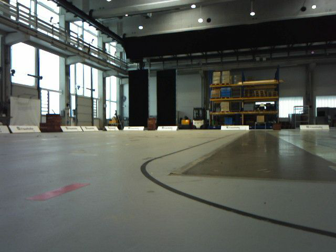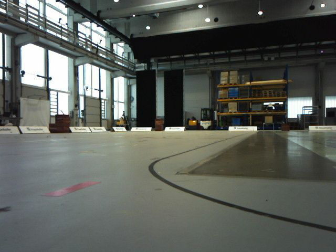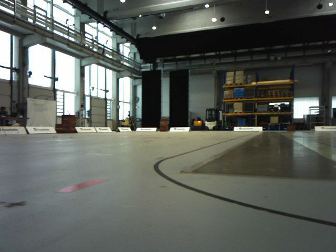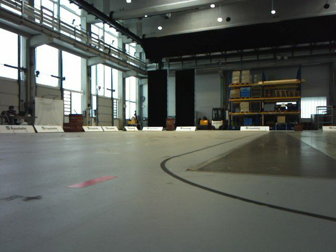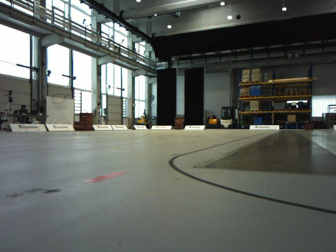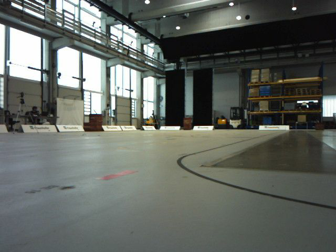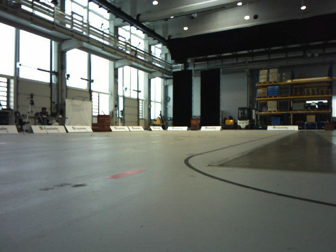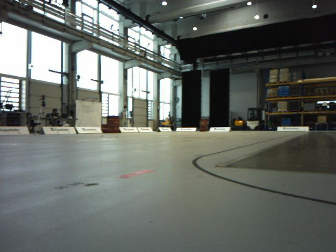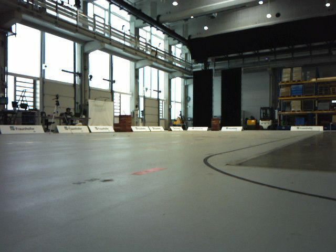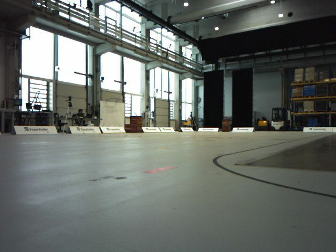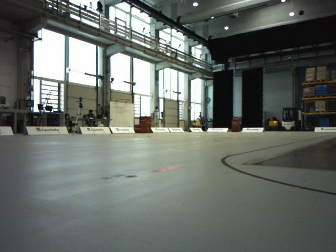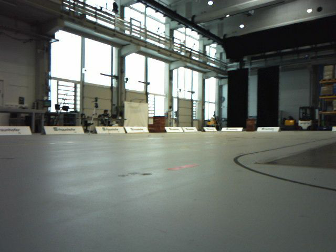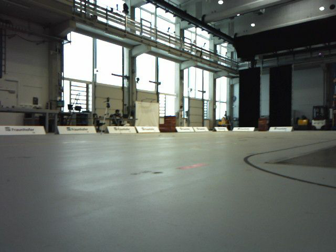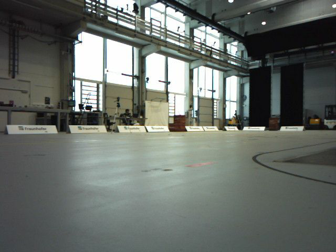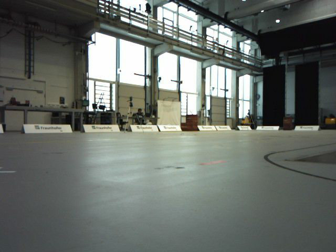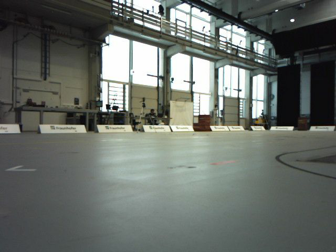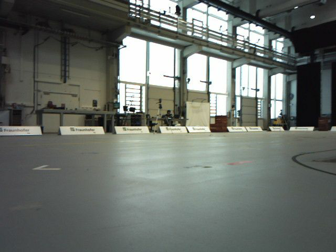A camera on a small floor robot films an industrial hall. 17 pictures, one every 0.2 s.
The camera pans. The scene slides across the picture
to the right.
The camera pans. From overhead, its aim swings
counterclockwise.
0.0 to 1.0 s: The camera travels backward, about 0.2 m, so what stands in front gets smaller.
1.0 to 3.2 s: The camera pans to its left, which is counterclockwise from overhead, by about 25 degrees. It travels backward, about 0.4 m, so what stands in front gets smaller.
The film runs backward here.
